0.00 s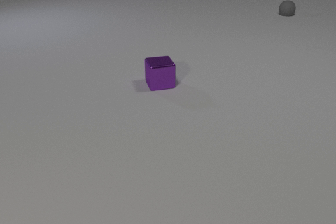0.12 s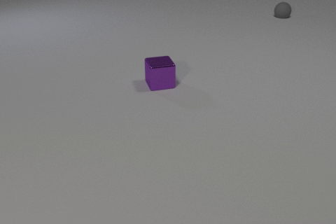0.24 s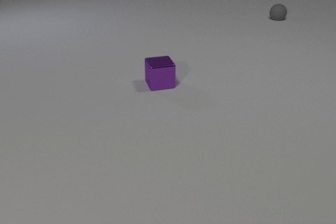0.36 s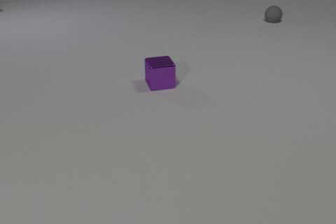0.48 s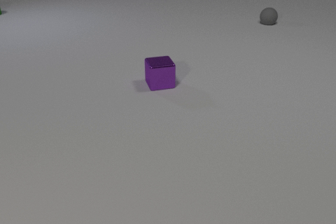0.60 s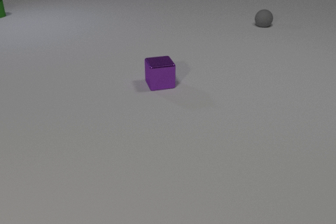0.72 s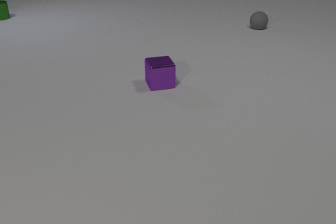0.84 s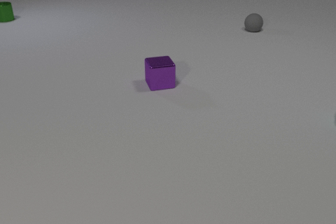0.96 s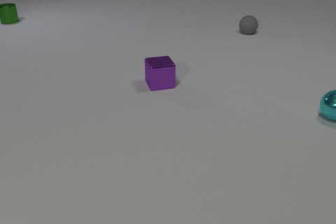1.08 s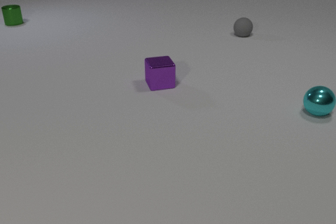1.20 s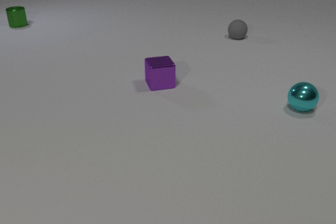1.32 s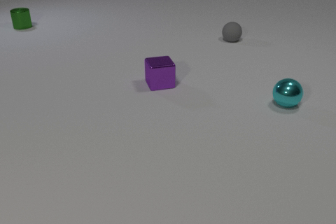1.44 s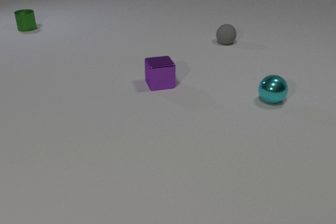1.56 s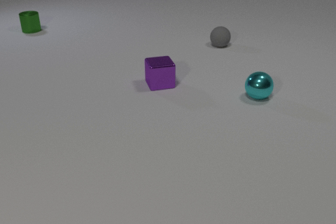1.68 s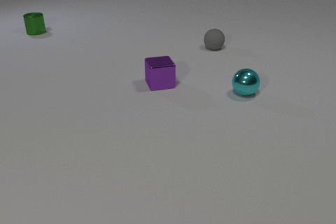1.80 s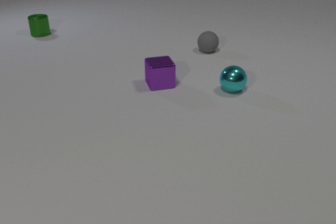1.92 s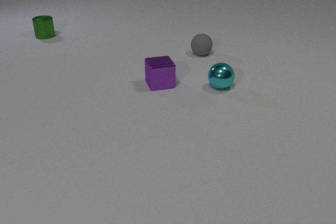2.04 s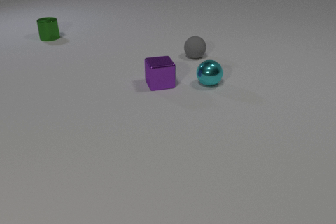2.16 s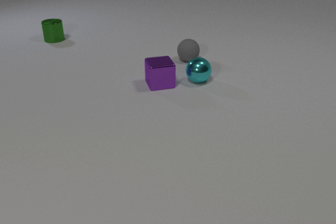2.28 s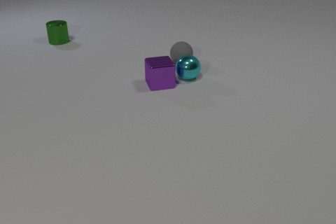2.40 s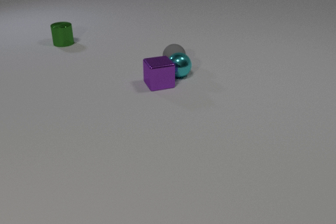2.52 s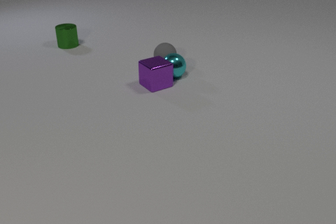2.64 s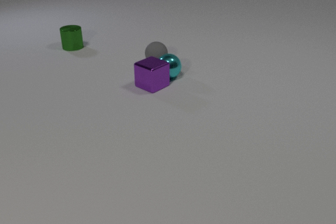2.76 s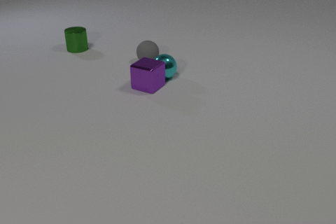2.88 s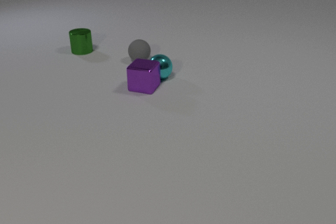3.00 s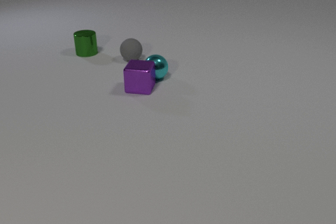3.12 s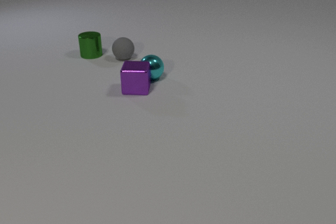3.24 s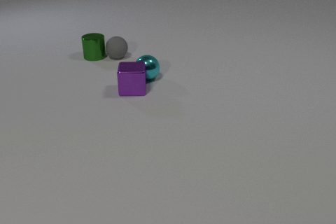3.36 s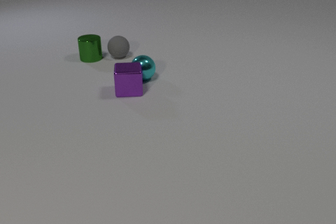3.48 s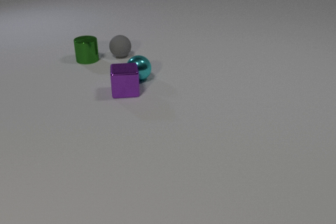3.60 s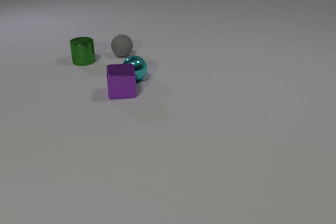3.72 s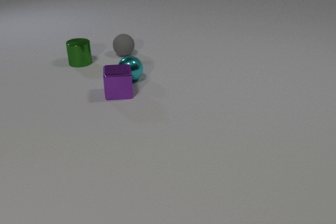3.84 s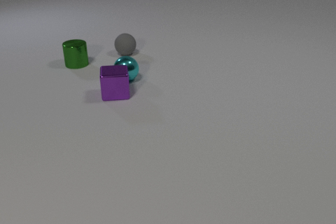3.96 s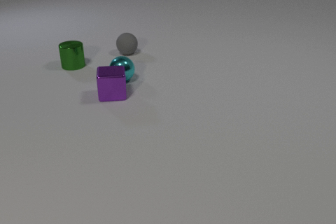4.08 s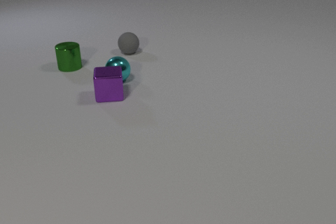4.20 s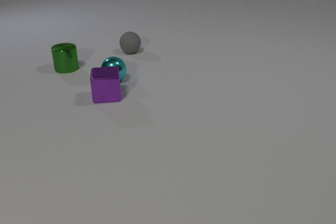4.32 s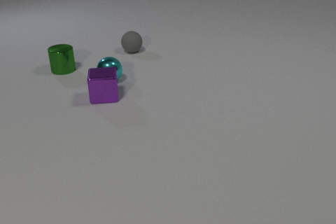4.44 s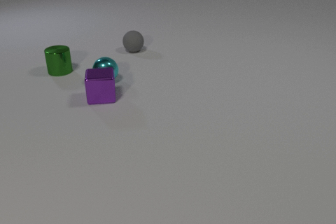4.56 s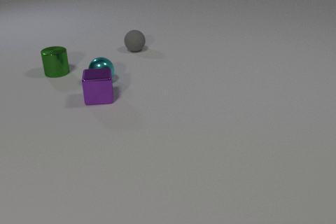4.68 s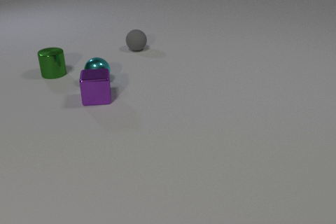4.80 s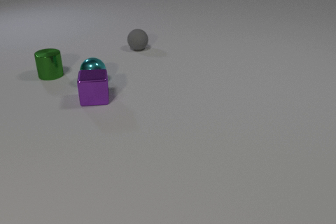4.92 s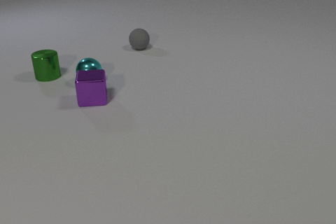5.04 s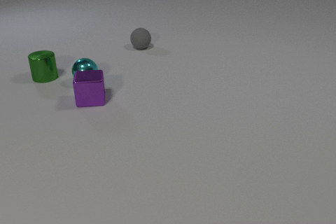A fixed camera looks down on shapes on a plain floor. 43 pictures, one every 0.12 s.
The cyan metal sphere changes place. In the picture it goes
to the left.
The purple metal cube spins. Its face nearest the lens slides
to the right.
0.00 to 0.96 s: The cyan metal sphere comes in at the right edge, rolls to the left. The gray rubber sphere rolls toward the camera and to the left. The green metal cylinder comes in at the left edge, slides toward the camera and to the right.
0.96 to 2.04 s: The cyan metal sphere rolls to the left. The gray rubber sphere rolls toward the camera and to the left. The green metal cylinder slides toward the camera and to the right.
2.04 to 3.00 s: The cyan metal sphere rolls to the left. The gray rubber sphere rolls to the left. The green metal cylinder slides toward the camera and to the right. The purple metal cube slides to the left and toward the camera, spins counterclockwise seen from above by about 60 degrees, its near face sliding to the right. The cyan metal sphere and the purple metal cube collide. The cyan metal sphere and the gray rubber sphere collide.
3.00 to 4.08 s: The cyan metal sphere rolls to the left. The gray rubber sphere rolls away from the camera. The green metal cylinder slides toward the camera and to the left. The purple metal cube slides to the left and toward the camera. The gray rubber sphere and the green metal cylinder collide.
4.08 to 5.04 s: The cyan metal sphere rolls to the left. The gray rubber sphere rolls away from the camera and to the right. The green metal cylinder slides to the left and toward the camera. The purple metal cube slides to the left.
What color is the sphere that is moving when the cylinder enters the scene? gray.
What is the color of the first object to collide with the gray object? cyan.
What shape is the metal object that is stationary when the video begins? cube.
